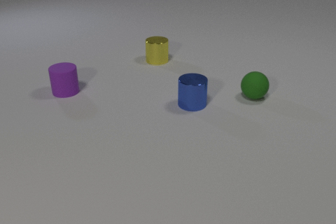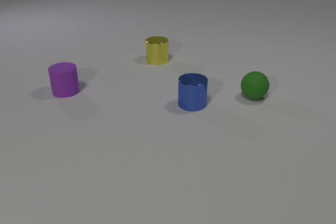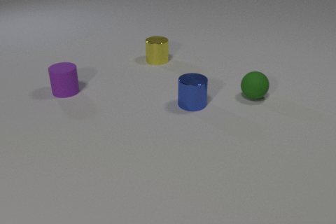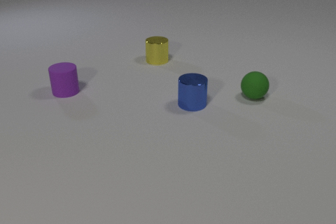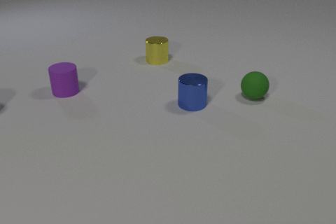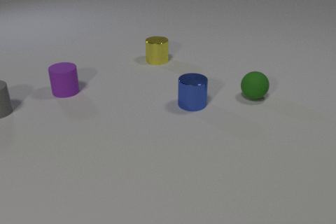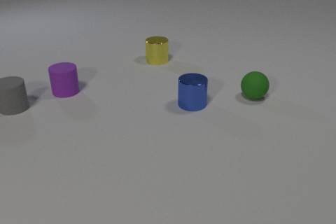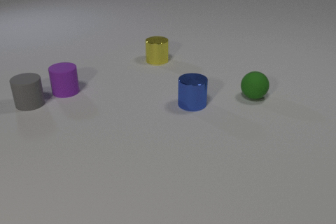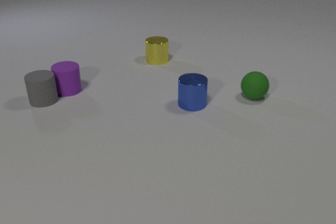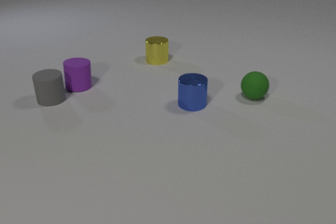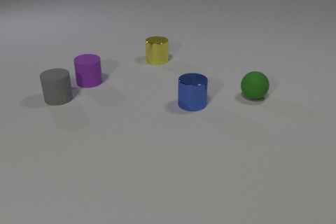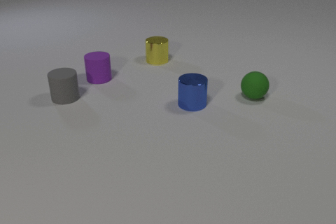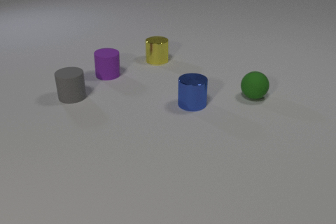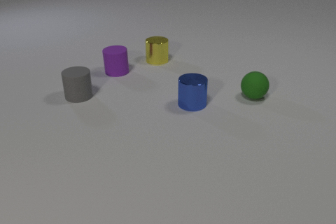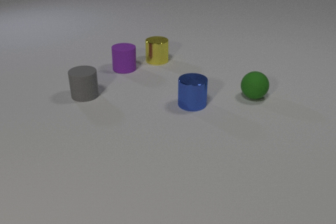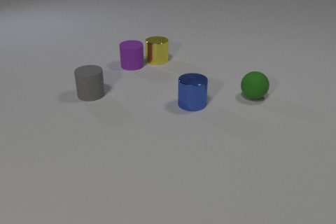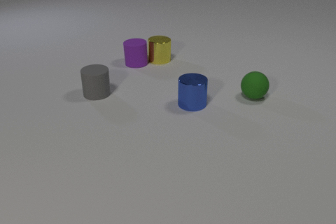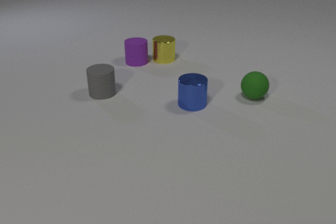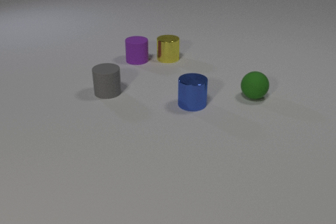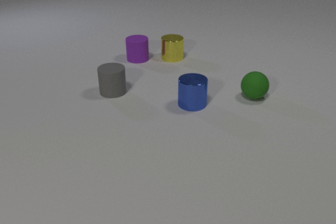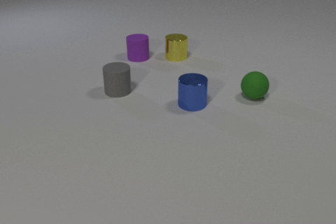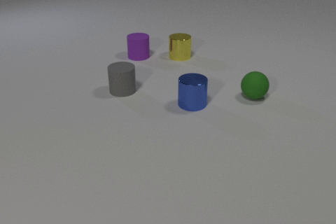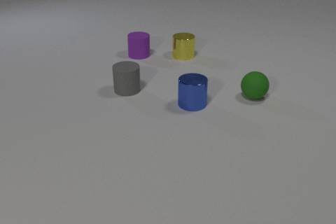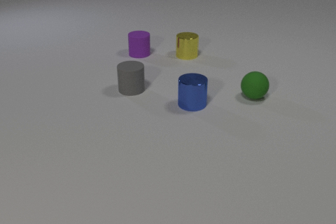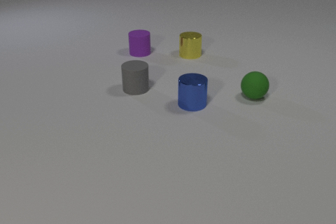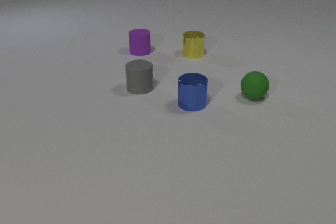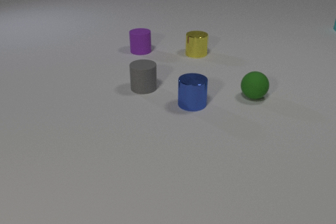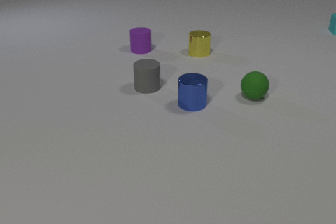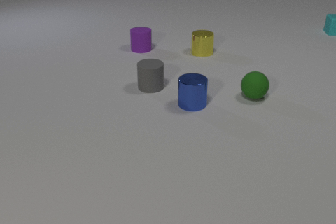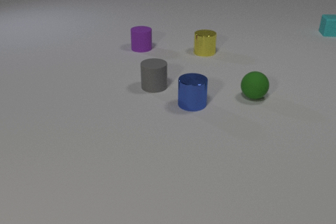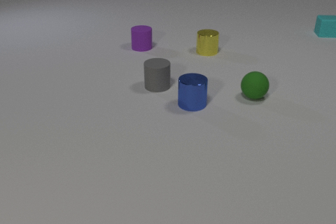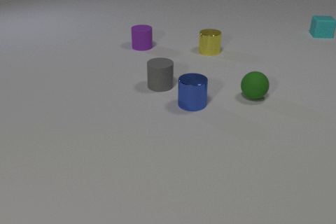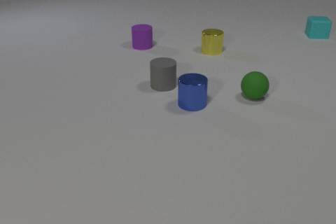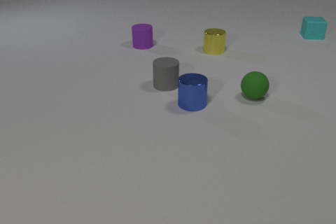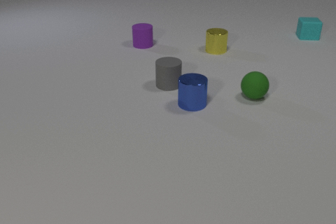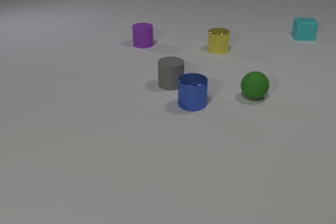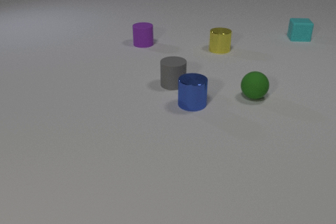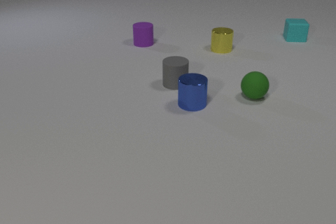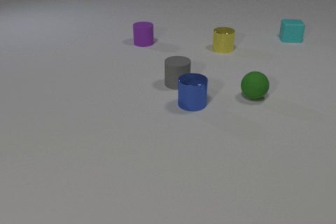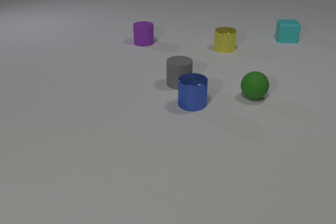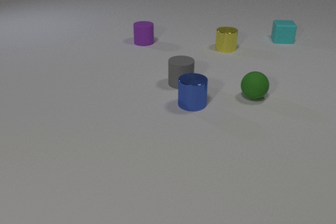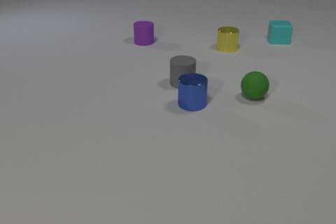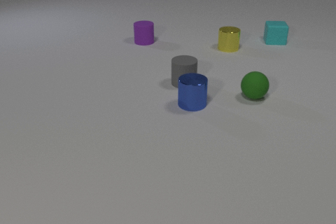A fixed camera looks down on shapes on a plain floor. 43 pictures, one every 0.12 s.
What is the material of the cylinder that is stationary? metal.
What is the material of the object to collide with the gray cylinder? rubber.
How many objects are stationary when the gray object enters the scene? 4.
0.00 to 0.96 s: The gray rubber cylinder comes in at the left edge, slides to the right. The gray rubber cylinder and the purple rubber cylinder collide.
0.96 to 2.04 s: The gray rubber cylinder slides to the right. The purple rubber cylinder slides to the right and away from the camera. The yellow metal cylinder slides to the right. The purple rubber cylinder and the yellow metal cylinder collide.
2.04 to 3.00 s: The gray rubber cylinder slides to the right. The purple rubber cylinder slides away from the camera. The yellow metal cylinder slides to the right and away from the camera.
3.00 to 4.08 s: The gray rubber cylinder slides to the right. The purple rubber cylinder slides away from the camera. The yellow metal cylinder slides to the right and away from the camera. The cyan rubber cube comes in at the right edge, slides to the left and toward the camera.
4.08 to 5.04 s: The gray rubber cylinder slides to the right. The purple rubber cylinder slides away from the camera. The yellow metal cylinder slides to the right and away from the camera. The cyan rubber cube slides to the left and toward the camera.
